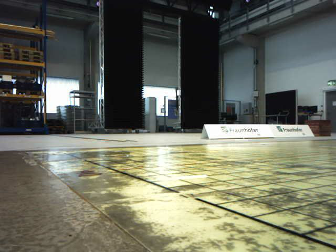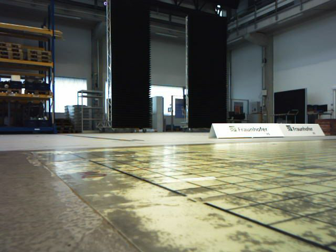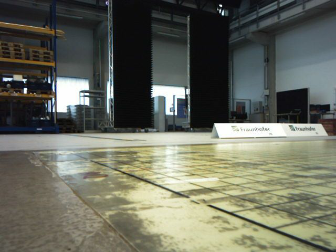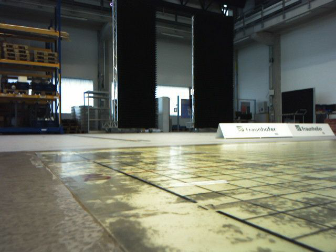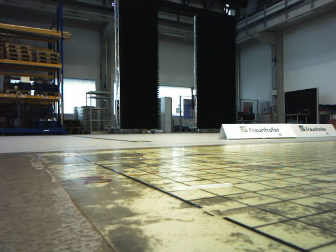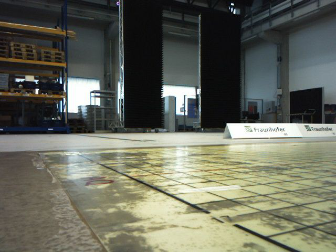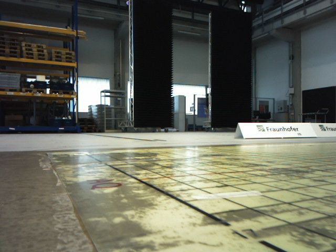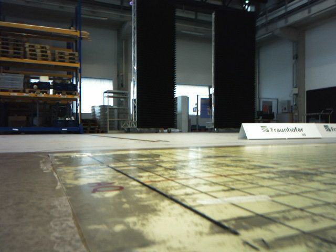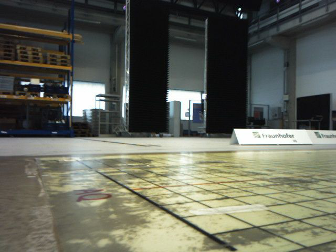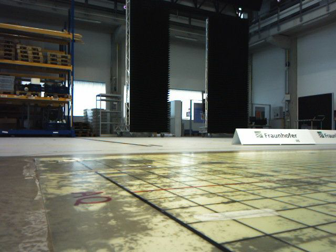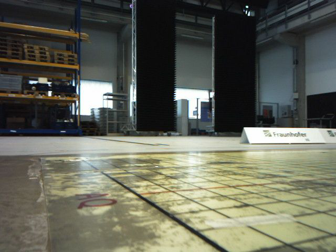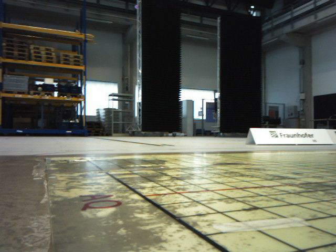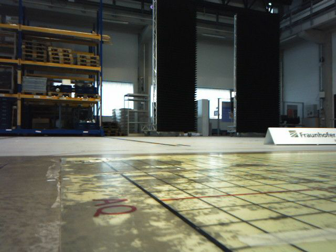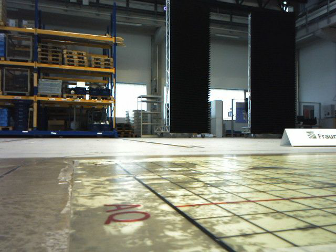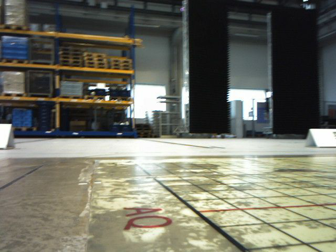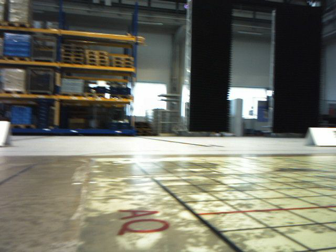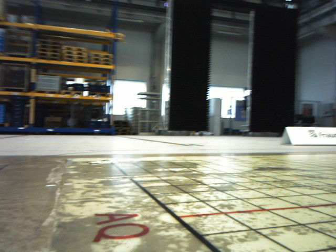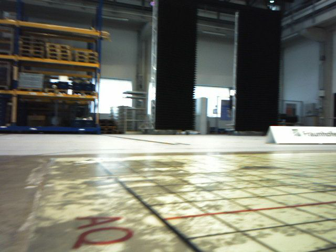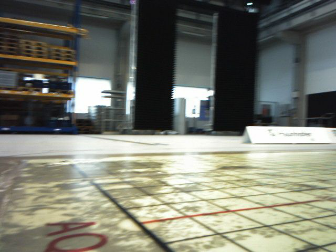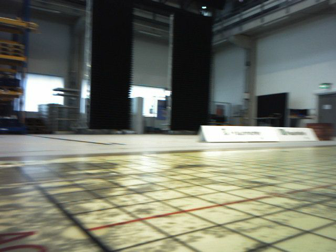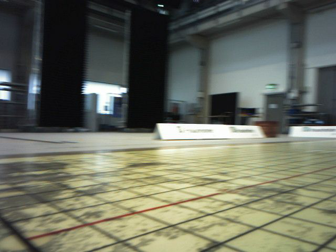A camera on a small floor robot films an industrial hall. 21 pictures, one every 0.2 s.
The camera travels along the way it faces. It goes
forward.
0.0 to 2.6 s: The camera swings to its left by about 10 degrees, and the scene slides to the right. It travels forward, about 0.5 m, so what stands in front looms larger.
2.6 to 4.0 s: The camera pans to its right, which is clockwise from overhead, by about 25 degrees. It travels forward, about 0.2 m, so what stands in front looms larger.
The film runs forward here.
